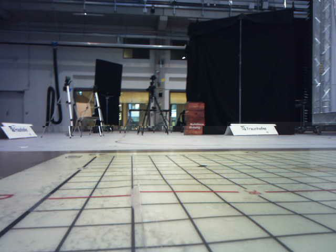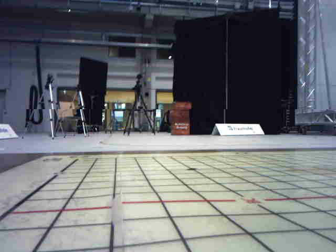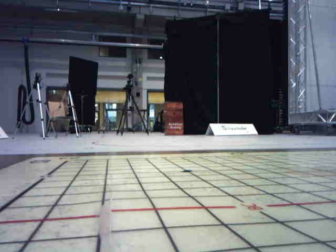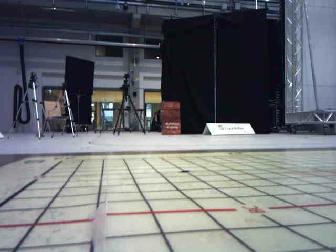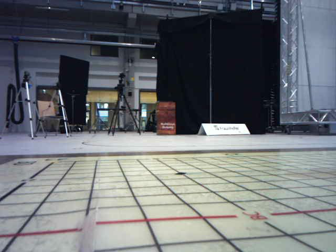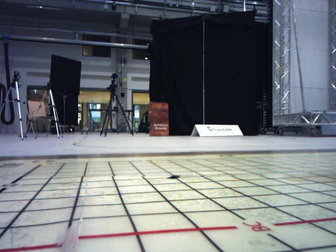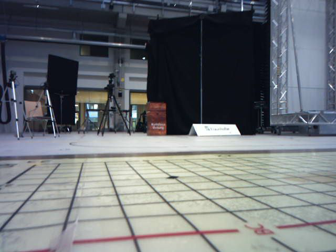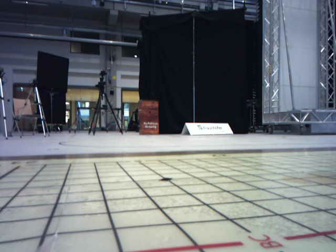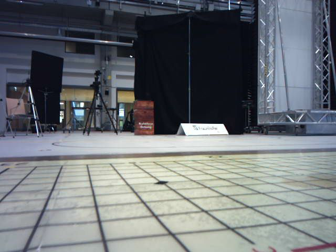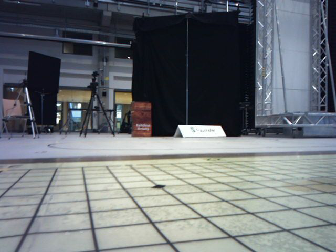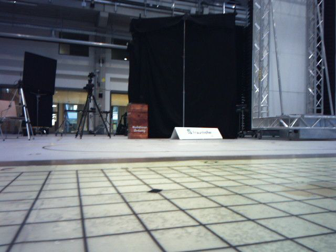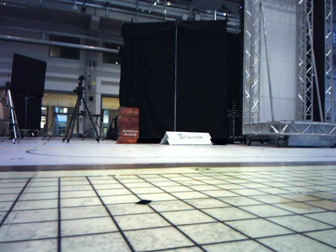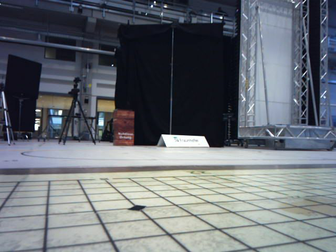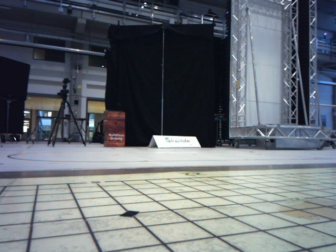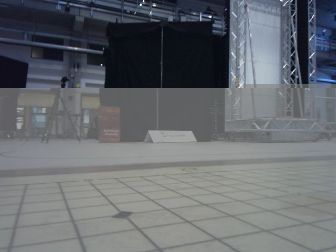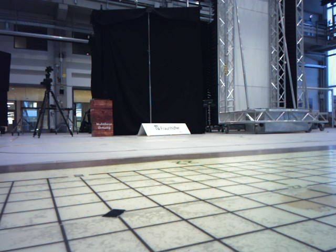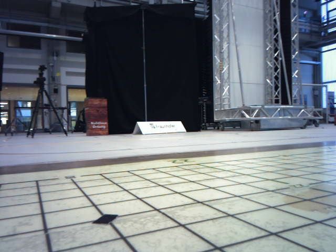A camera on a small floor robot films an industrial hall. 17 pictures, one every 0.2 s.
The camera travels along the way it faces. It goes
forward.
0.0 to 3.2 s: The scene slides to the left, as the camera pans about 20 degrees to its right. It travels forward, about 0.7 m, so what stands in front looms larger.
The film runs forward here.
